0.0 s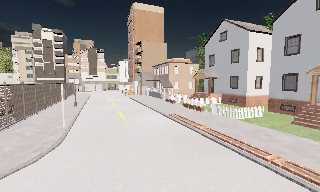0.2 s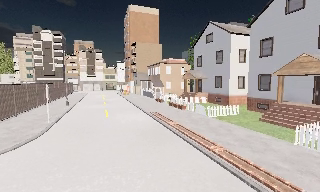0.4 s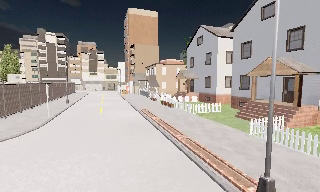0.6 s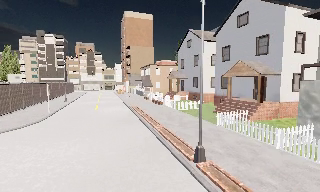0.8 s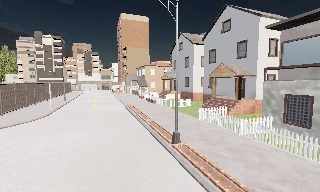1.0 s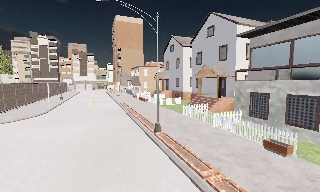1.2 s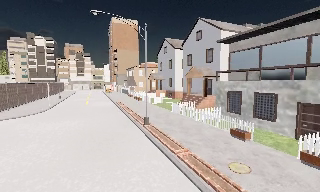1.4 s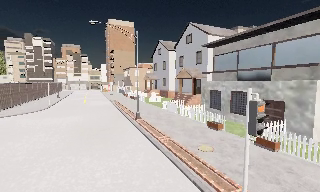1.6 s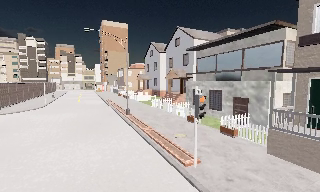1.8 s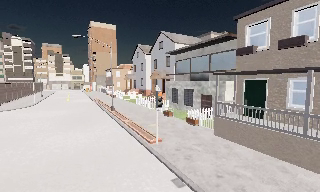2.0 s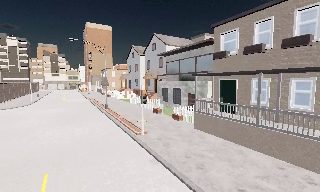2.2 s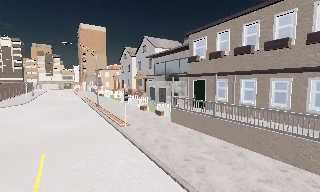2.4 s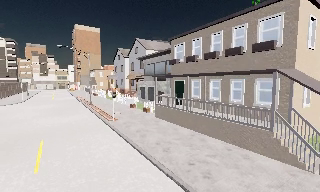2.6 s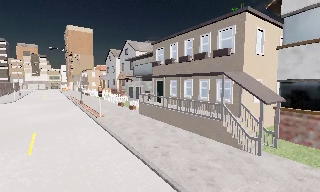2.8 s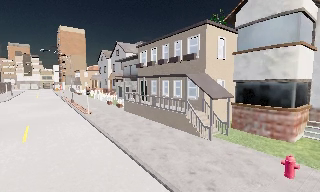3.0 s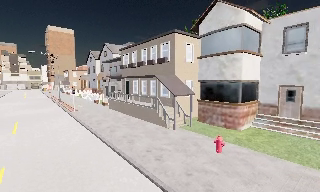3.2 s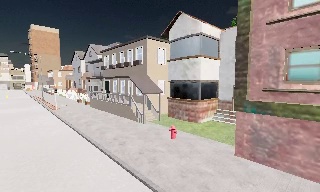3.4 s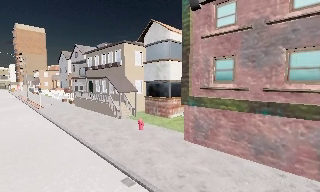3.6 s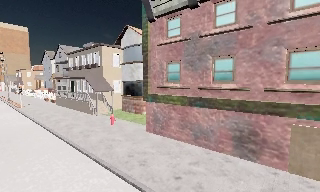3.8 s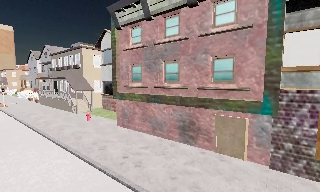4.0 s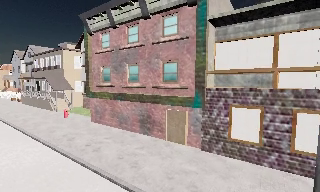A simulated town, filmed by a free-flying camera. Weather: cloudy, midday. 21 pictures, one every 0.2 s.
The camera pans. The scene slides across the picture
to the left.
The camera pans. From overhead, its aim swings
clockwise.
0.0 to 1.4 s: The camera travels backward and to its right, about 14 m, so what stands in front gets smaller.
1.4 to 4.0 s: The camera pans to its right, which is clockwise from overhead, by about 30 degrees. It travels backward and to its right, about 30 m.
The film runs backward here.
